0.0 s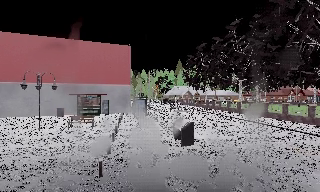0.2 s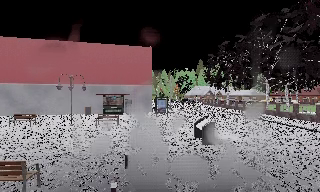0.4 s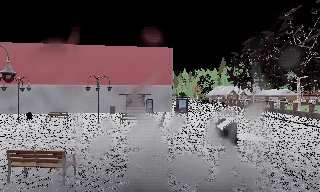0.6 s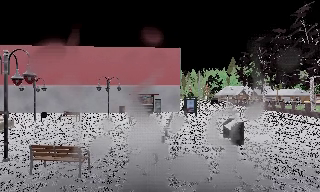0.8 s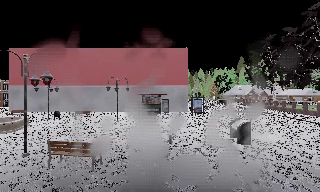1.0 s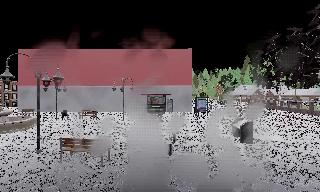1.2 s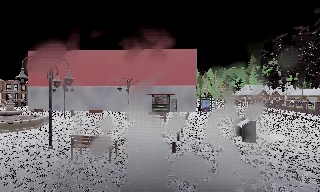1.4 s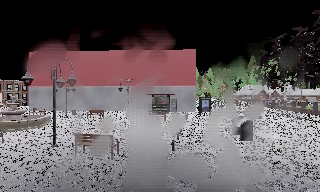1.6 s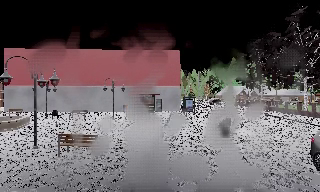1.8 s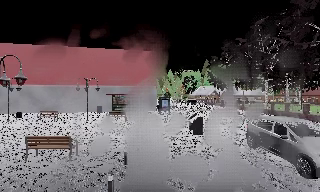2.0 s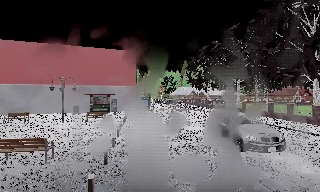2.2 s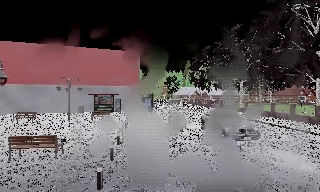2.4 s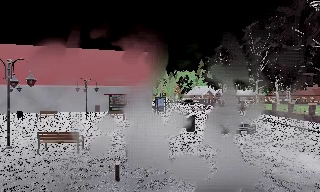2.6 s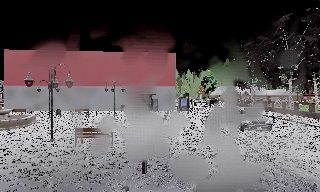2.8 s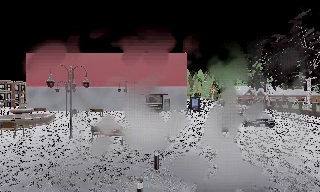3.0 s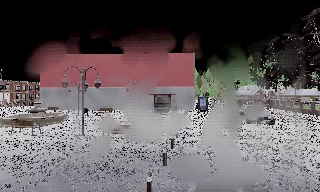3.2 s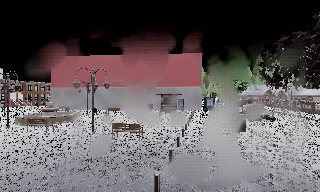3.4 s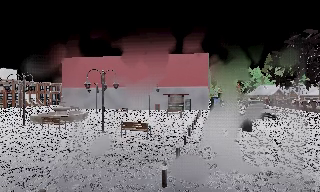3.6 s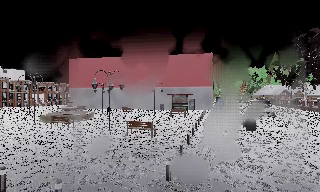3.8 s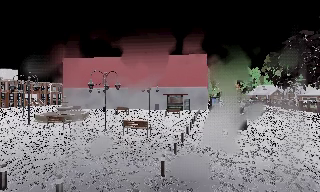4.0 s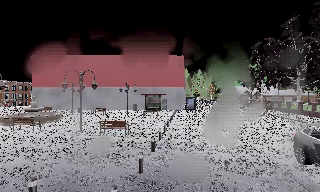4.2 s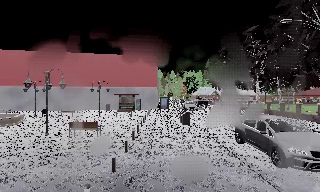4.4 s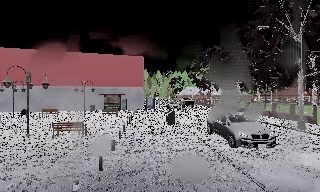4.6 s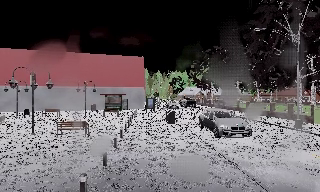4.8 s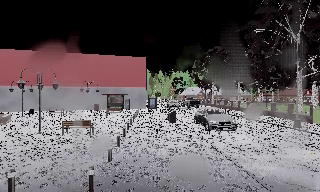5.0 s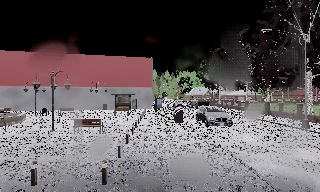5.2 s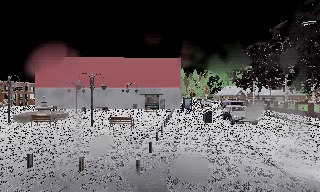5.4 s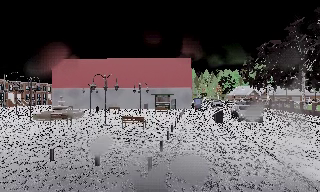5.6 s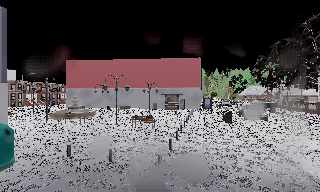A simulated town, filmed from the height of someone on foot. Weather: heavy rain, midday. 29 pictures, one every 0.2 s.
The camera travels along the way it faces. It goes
backward.
0.0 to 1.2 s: The camera pans to its left, which is counterclockwise from overhead, by about 25 degrees. It travels backward, about 2 m, so what stands in front gets smaller.
1.2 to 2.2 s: The camera swings to its right by about 20 degrees, and the scene slides to the left. It travels backward, about 1.5 m, so what stands in front gets smaller.
2.2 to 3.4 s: The scene slides to the right, as the camera pans about 25 degrees to its left. It travels backward, about 2 m, so what stands in front gets smaller.
3.4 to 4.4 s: The camera pans to its right, which is clockwise from overhead, by about 20 degrees. It travels backward, about 1.5 m, so what stands in front gets smaller.
4.4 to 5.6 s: The scene slides to the right, as the camera pans about 20 degrees to its left. It travels backward, about 2 m, so what stands in front gets smaller.
The film runs backward here.
